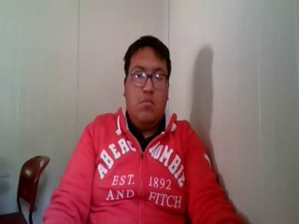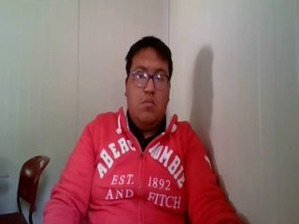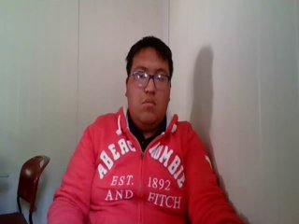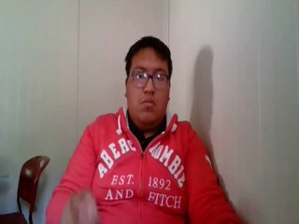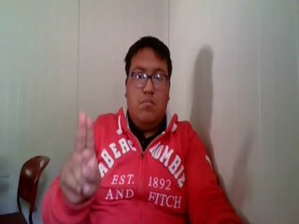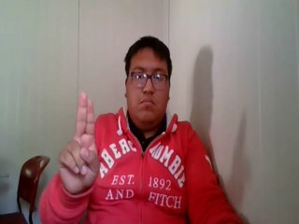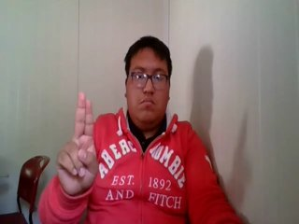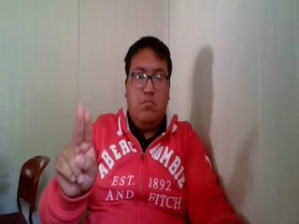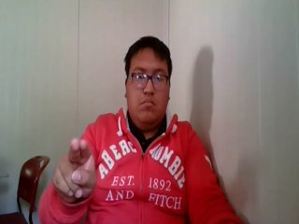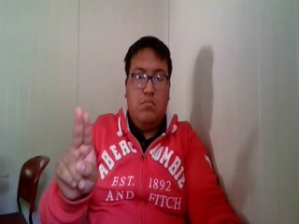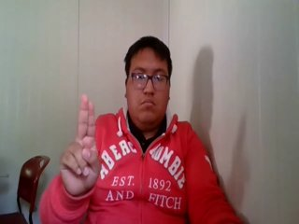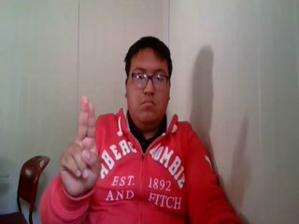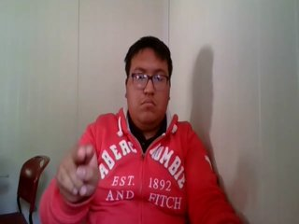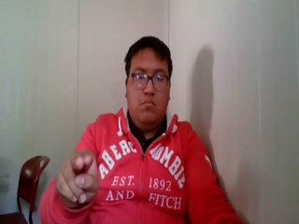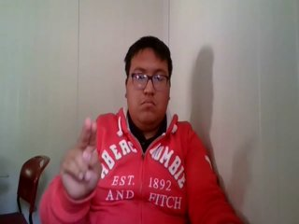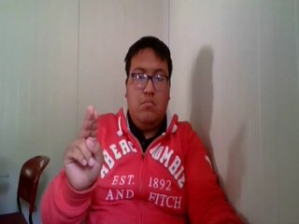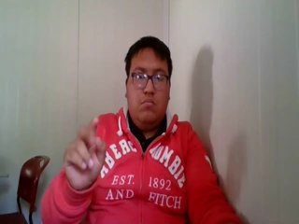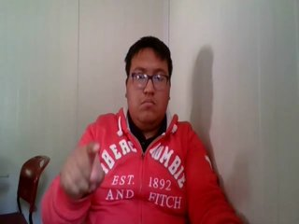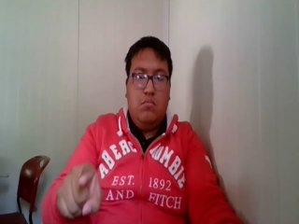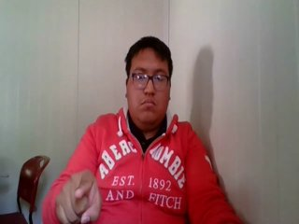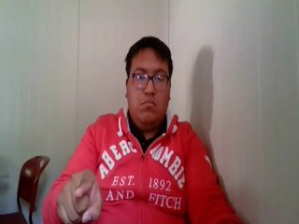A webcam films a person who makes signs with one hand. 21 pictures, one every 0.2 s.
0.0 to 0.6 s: Non-gesture.
0.7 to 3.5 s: Double click with two fingers.
3.6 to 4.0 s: Pointing with one finger.
